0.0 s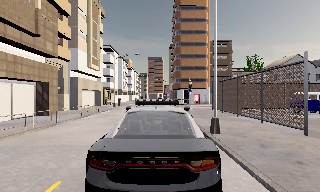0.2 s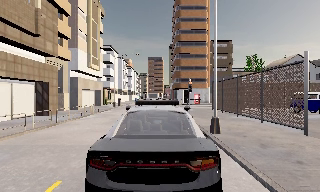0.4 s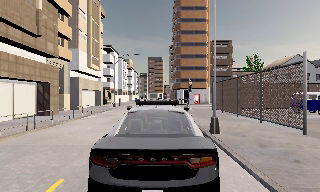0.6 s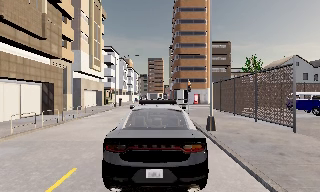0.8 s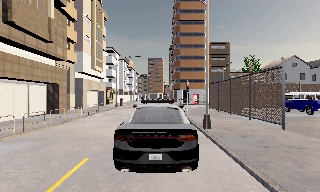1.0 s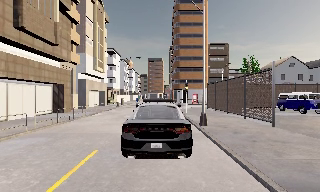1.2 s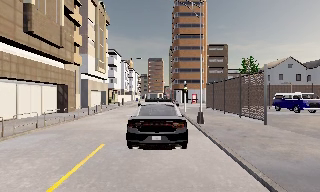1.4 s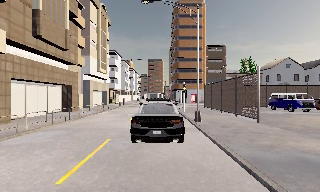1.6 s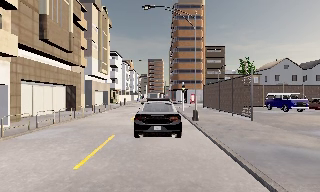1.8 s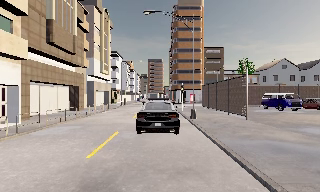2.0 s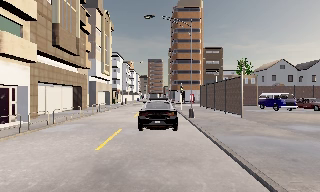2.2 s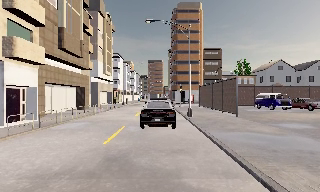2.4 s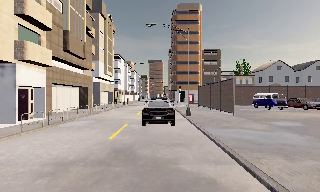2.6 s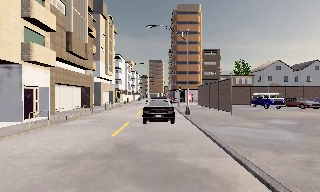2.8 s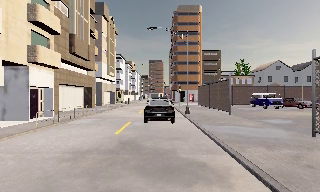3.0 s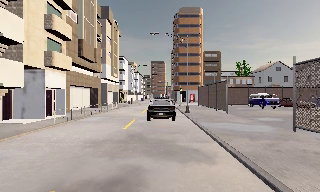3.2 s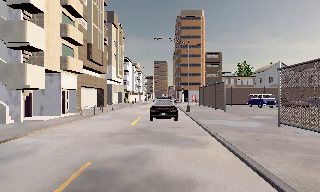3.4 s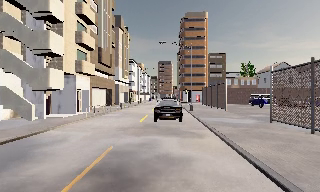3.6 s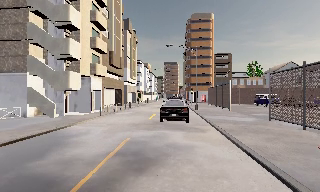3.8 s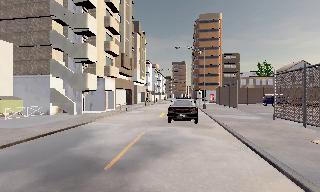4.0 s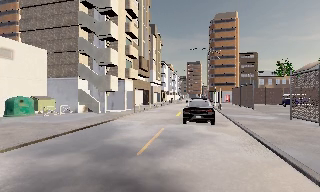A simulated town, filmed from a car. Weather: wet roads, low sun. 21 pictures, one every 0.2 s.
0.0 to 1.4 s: The camera travels backward, about 3 m, so what stands in front gets smaller. It gains speed.
1.4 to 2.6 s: The camera travels backward, about 3.5 m, so what stands in front gets smaller.
2.6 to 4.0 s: The camera swings to its left by about 15 degrees, and the scene slides to the right. It travels backward, about 7 m, so what stands in front gets smaller.
The film runs backward here.
